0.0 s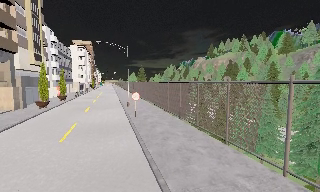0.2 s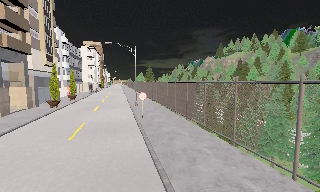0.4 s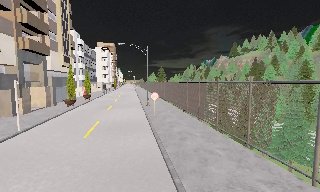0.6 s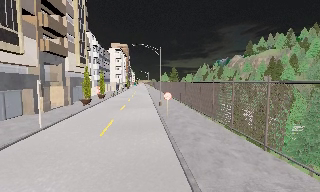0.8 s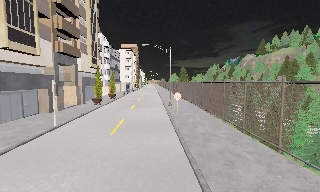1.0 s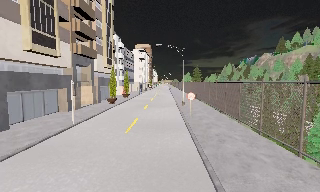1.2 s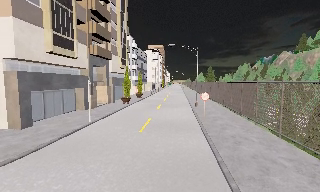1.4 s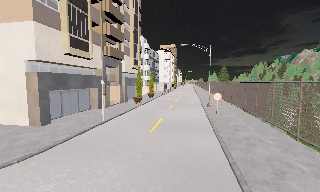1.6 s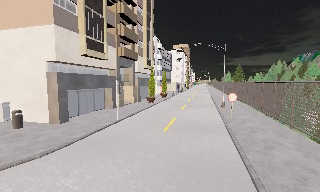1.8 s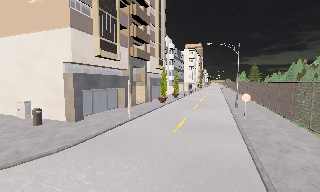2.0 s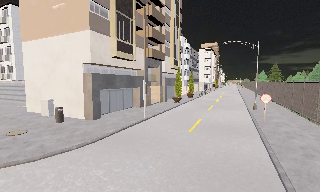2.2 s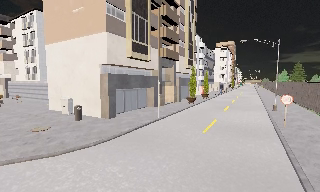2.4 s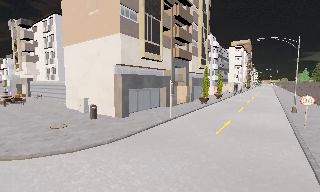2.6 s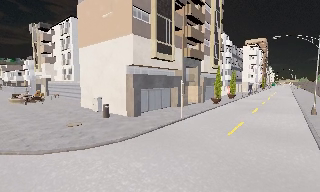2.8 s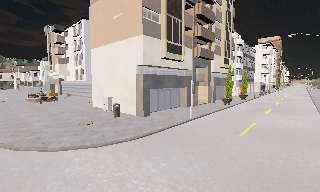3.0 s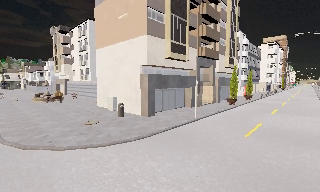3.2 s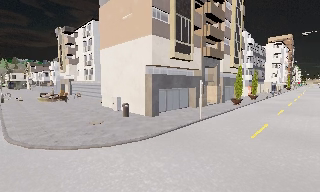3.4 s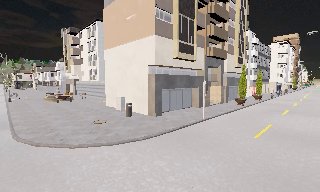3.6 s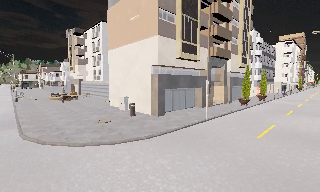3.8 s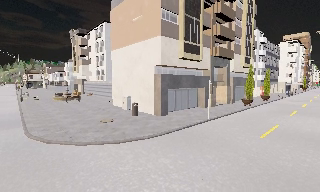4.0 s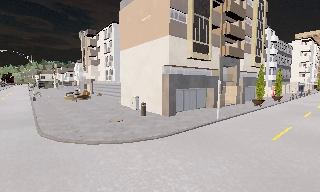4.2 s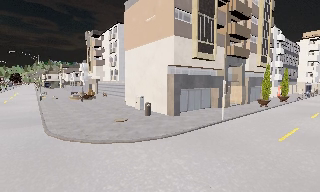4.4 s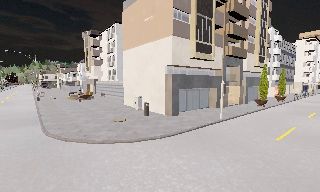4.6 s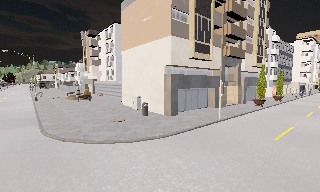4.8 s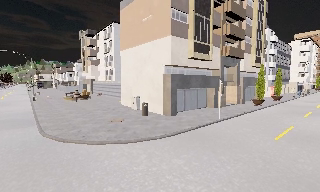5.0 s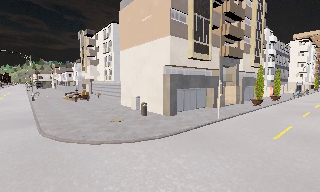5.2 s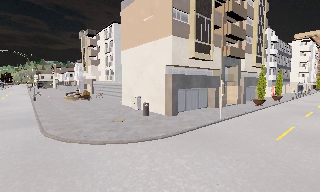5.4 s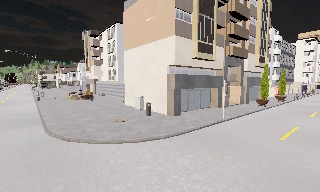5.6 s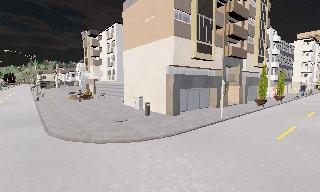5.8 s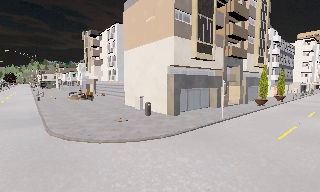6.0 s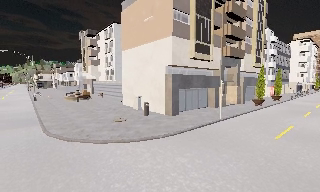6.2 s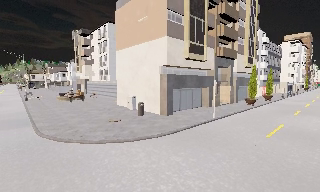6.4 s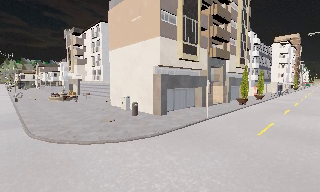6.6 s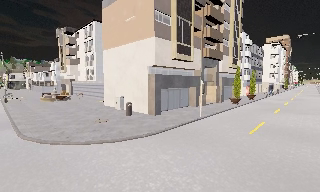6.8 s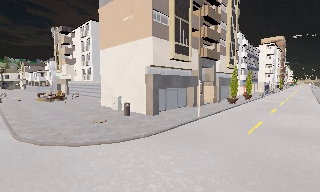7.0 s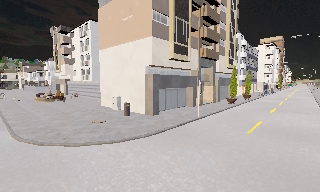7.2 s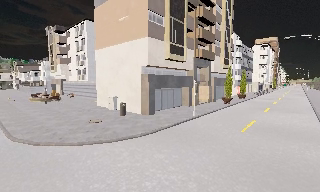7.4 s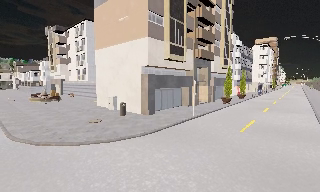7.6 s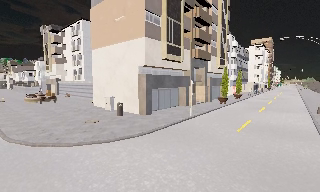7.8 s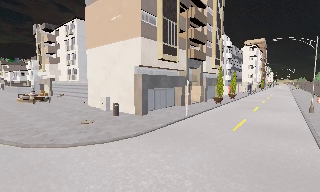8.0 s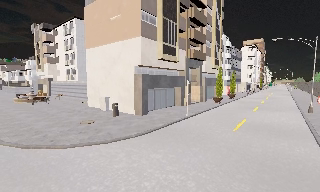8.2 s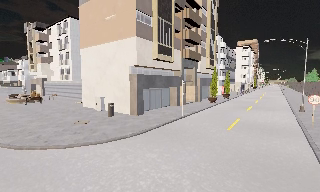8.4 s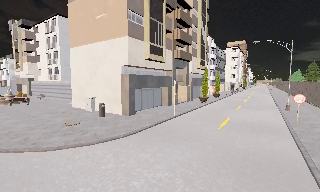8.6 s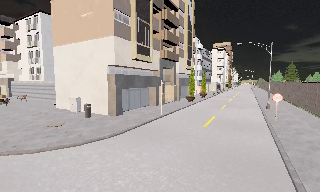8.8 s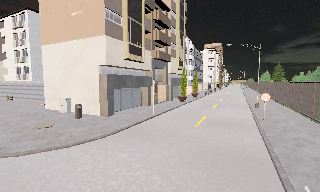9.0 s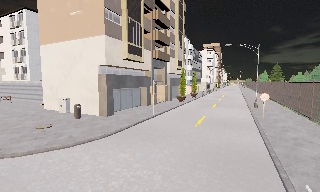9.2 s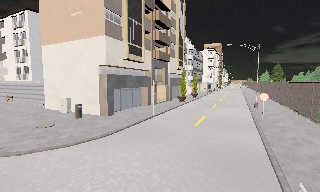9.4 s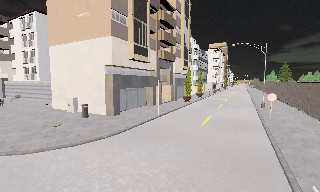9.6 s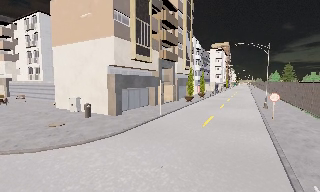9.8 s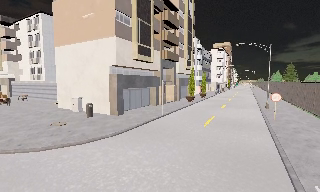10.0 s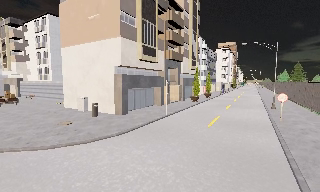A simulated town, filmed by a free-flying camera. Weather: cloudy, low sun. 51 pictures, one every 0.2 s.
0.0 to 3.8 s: The camera swings to its left by about 65 degrees, and the scene slides to the right. It travels backward, about 1 m.
3.8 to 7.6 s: The camera travels to its left, about 1 m.
7.6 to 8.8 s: The camera pans to its right, which is clockwise from overhead, by about 15 degrees.
8.8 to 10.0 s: The camera shifts only a little, or ends up much as it began.
The film runs backward here.
